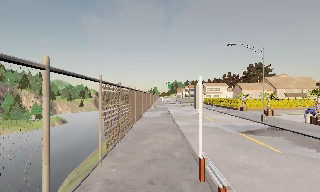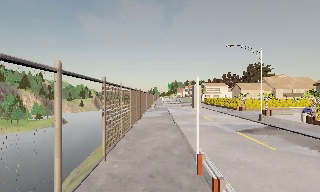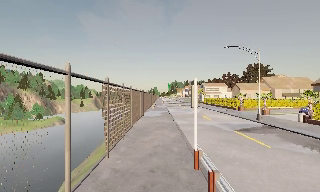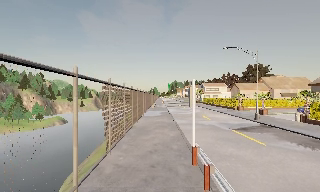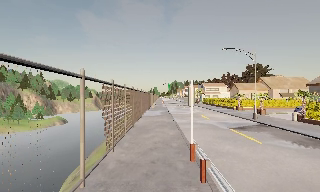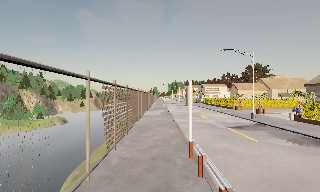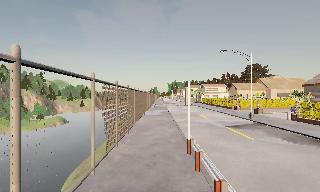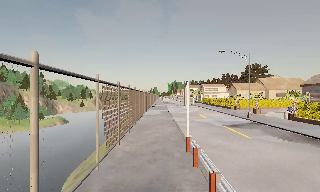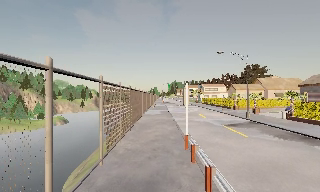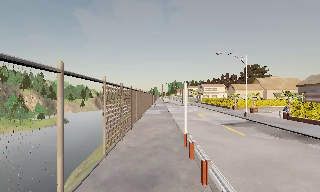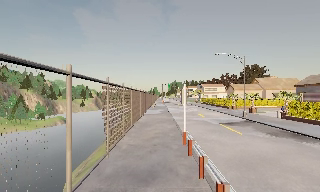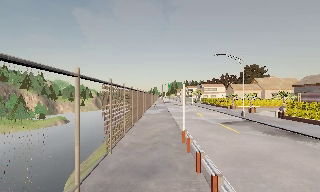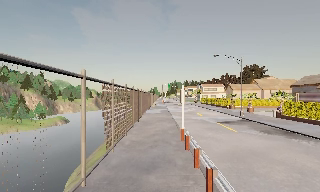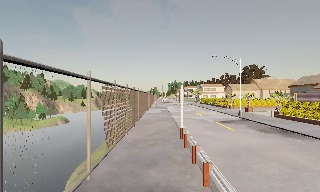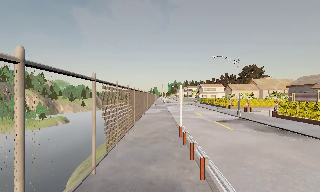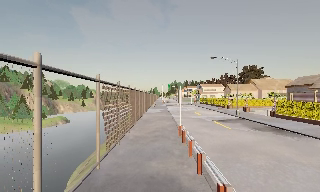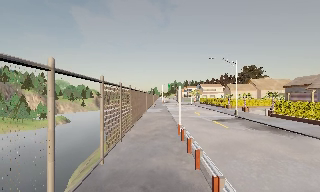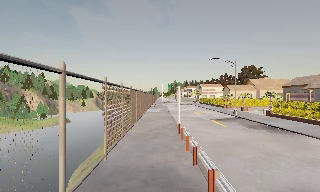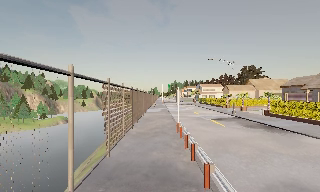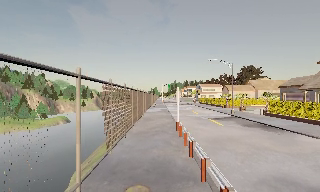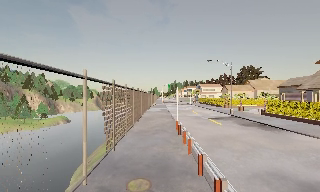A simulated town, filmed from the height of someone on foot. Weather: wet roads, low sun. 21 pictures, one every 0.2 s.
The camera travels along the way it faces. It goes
backward.
0.0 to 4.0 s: The camera travels backward, about 7 m, so what stands in front gets smaller.
The film runs backward here.
